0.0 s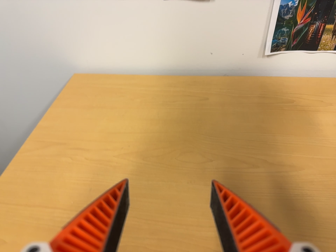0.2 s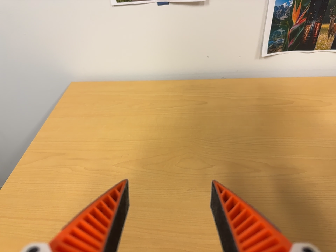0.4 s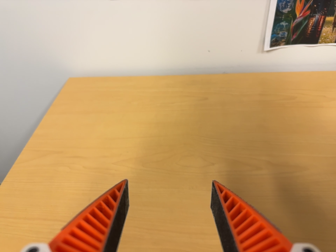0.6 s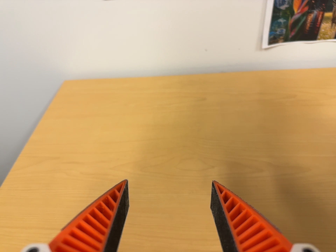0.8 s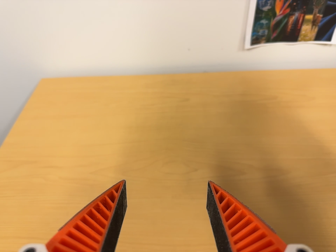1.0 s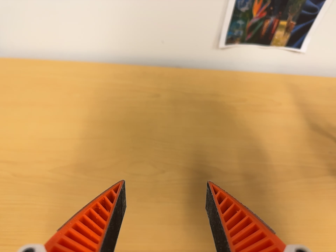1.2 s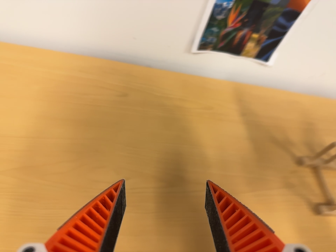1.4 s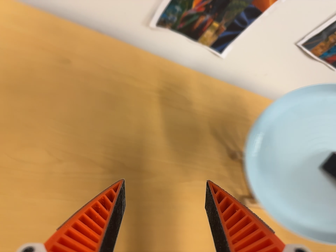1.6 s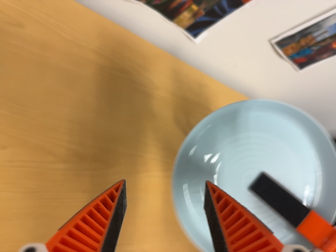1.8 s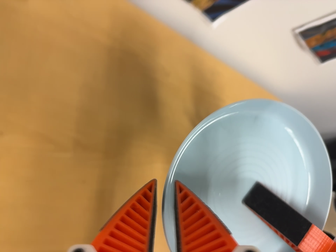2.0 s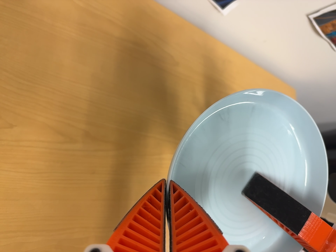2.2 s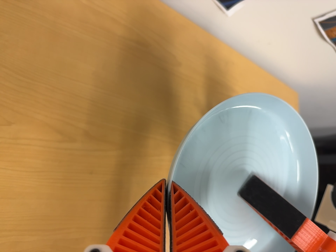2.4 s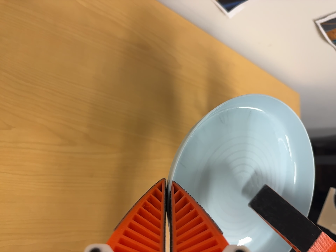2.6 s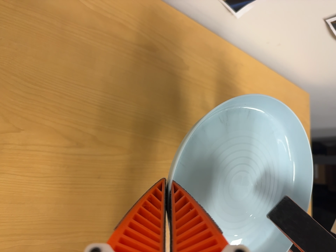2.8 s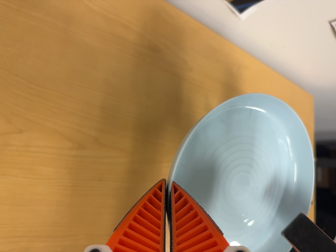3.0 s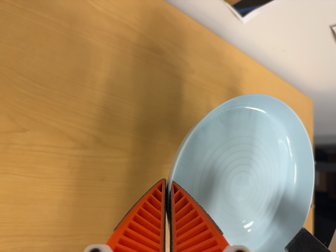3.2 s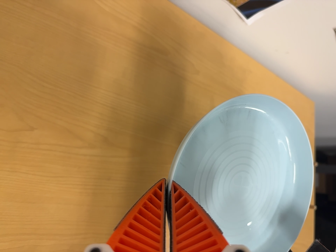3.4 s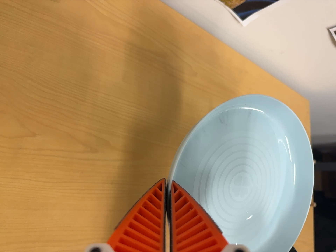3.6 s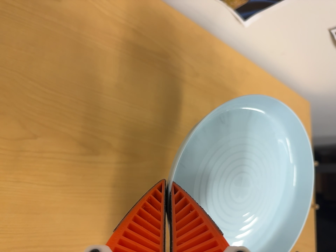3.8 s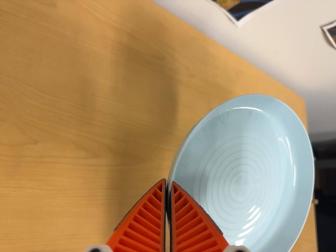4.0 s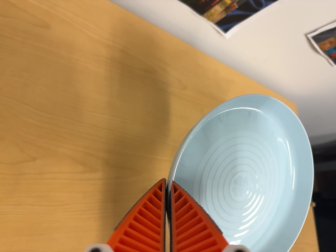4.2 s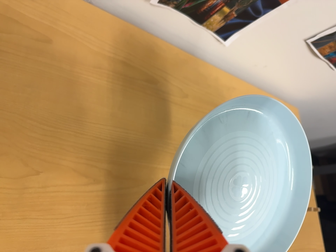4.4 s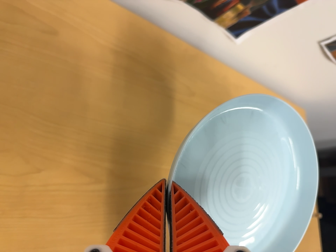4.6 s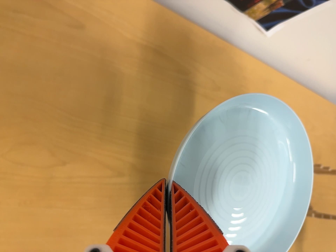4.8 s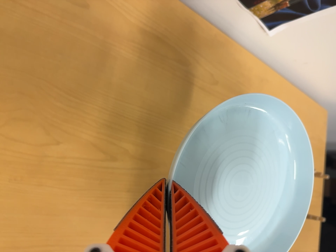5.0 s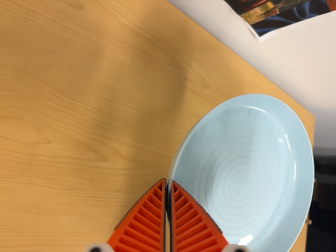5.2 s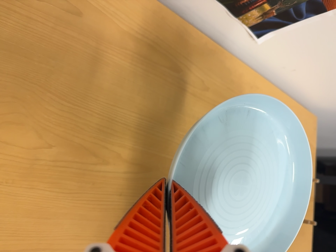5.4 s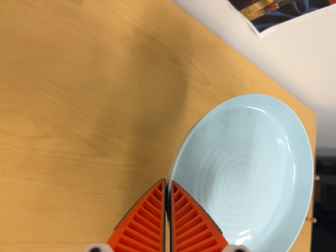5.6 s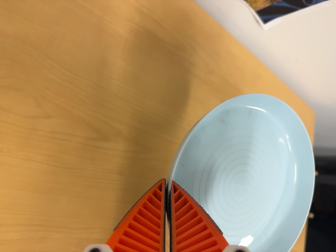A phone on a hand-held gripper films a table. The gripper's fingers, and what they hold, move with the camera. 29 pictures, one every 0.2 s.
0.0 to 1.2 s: The camera swings to its right by about 20 degrees, and the scene slides to the left. It travels toward the top of its view and forward, about 10 cm. Its aim tips toward the bottom of its view by about 10 degrees.
1.2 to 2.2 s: The scene slides to the left, as the camera pans about 20 degrees to its right. It travels toward the top of its view and forward, about 12 cm. Its aim tips toward the bottom of its view by about 20 degrees. It rolls about its line of sight by about 20 degrees, and the scene rotates clockwise.
2.2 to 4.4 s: The camera shifts only a little, or ends up much as it began.
4.4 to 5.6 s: The camera rolls about its line of sight by about 10 degrees, and the scene rotates clockwise.
The film runs backward here.
